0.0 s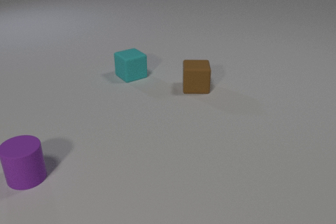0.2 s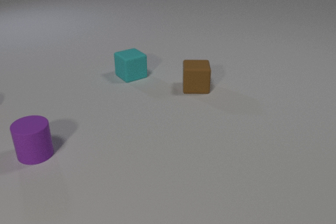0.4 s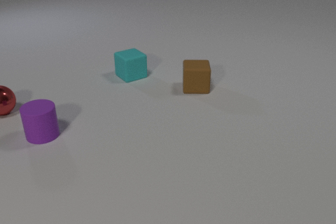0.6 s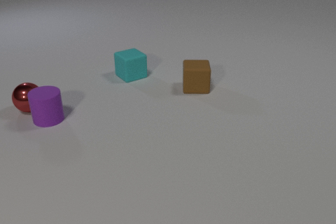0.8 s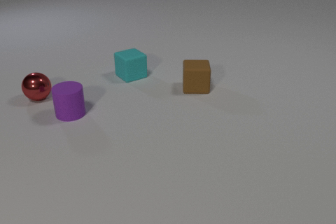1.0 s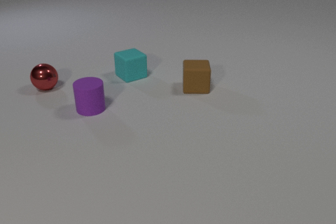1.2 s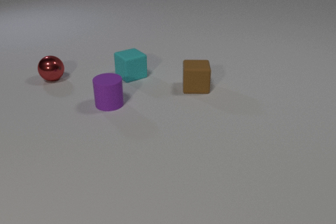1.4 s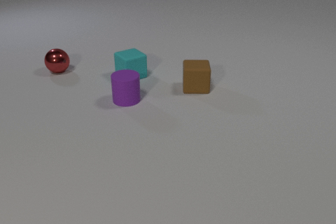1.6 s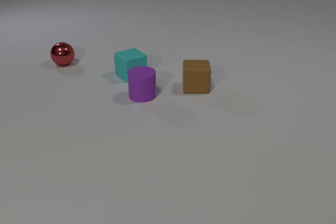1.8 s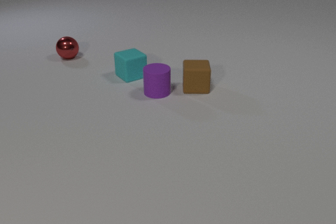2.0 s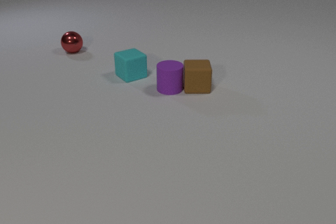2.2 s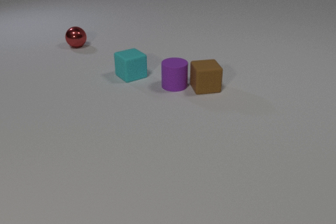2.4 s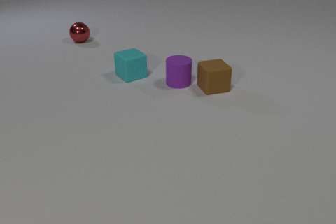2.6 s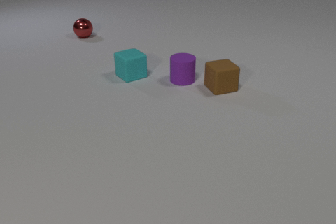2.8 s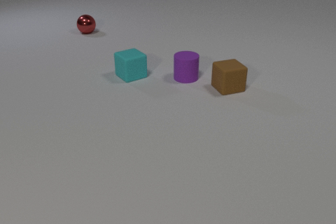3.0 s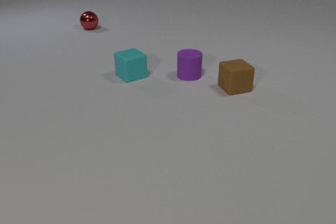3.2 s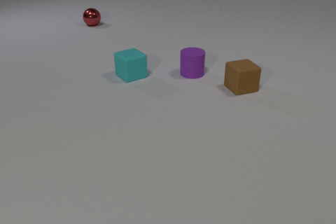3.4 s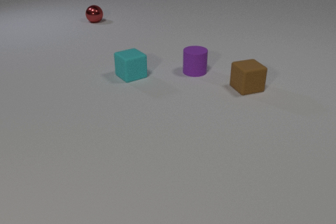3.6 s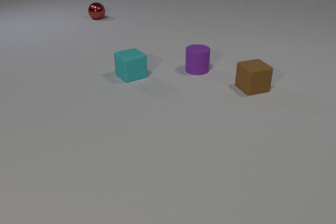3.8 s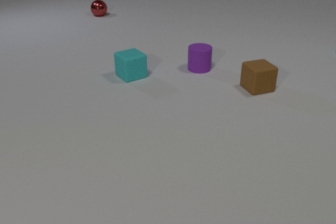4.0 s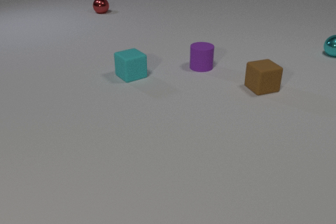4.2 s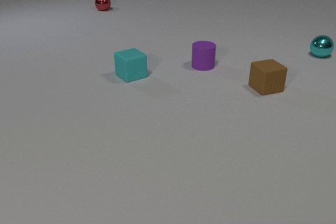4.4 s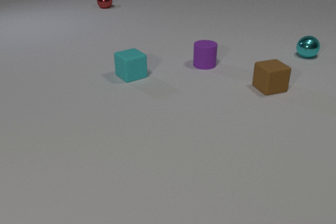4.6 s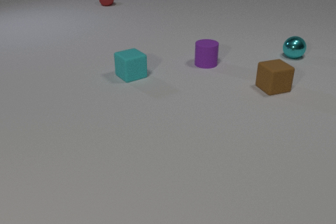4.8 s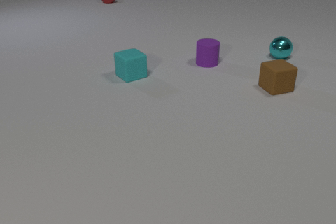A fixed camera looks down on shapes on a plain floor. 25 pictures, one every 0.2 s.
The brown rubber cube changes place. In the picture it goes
to the right.
The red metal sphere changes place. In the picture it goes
away from the camera.
0.0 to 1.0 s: The red metal sphere comes in at the left edge, rolls to the right and away from the camera. The purple rubber cylinder slides away from the camera and to the right. The red metal sphere and the purple rubber cylinder collide.
1.0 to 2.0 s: The red metal sphere rolls away from the camera. The purple rubber cylinder slides to the right and away from the camera. The purple rubber cylinder and the brown rubber cube collide.
2.0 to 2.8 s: The red metal sphere rolls away from the camera. The purple rubber cylinder slides away from the camera and to the right. The brown rubber cube slides to the right.
2.8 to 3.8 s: The red metal sphere rolls away from the camera. The purple rubber cylinder slides away from the camera and to the right. The brown rubber cube slides to the right.
3.8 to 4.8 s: The red metal sphere rolls away from the camera. The purple rubber cylinder slides away from the camera and to the right. The brown rubber cube slides to the right. The cyan metal sphere comes in at the right edge, rolls to the left and toward the camera.
Are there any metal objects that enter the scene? yes.
What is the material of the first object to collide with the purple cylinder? metal.
How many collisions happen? 2.
